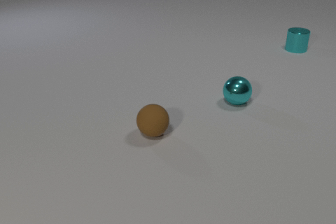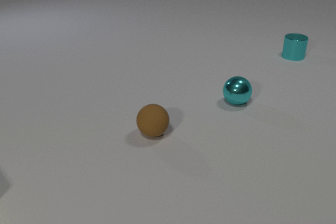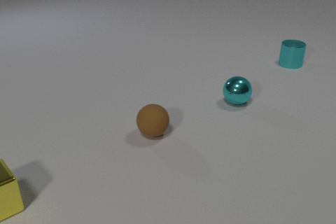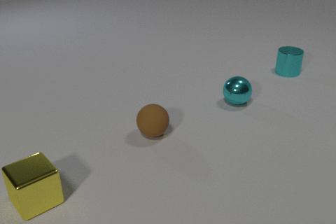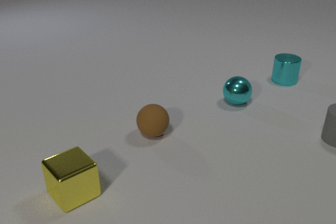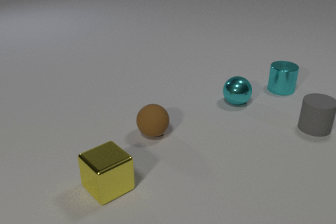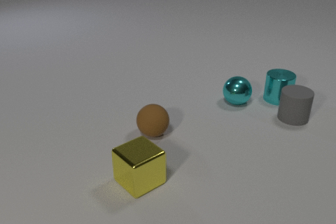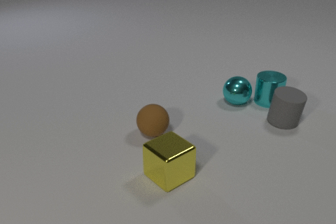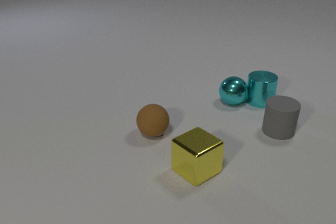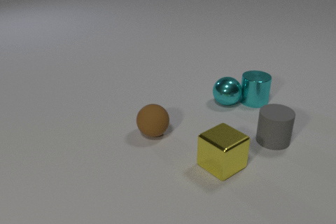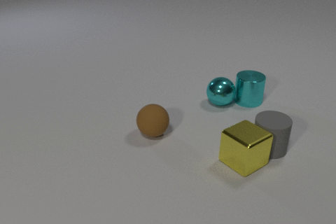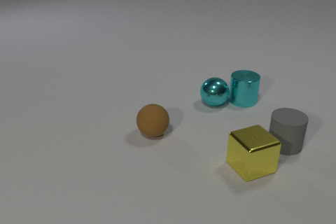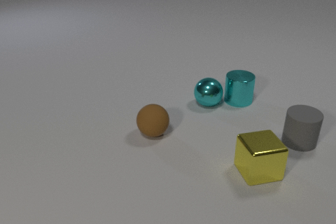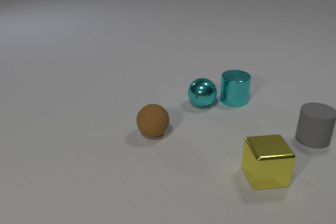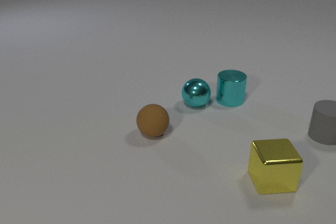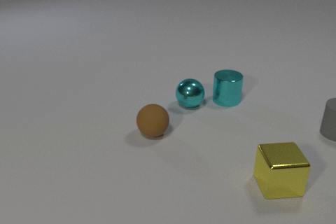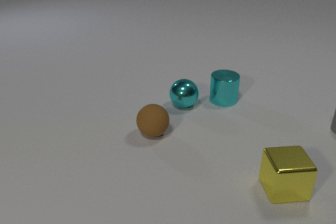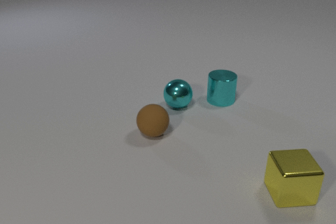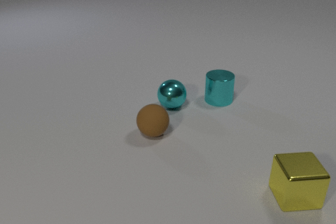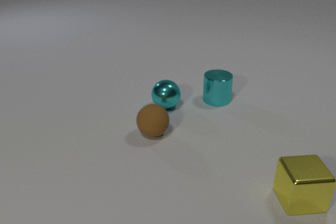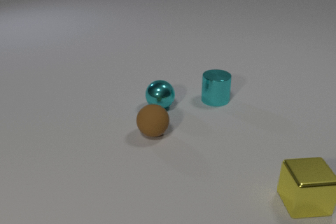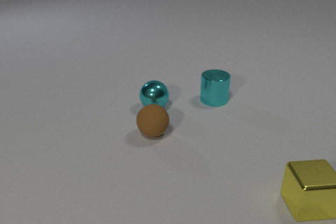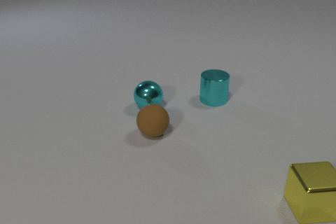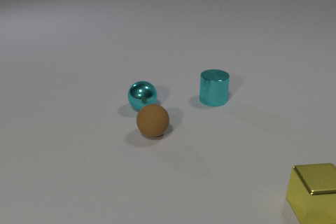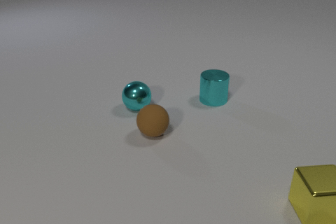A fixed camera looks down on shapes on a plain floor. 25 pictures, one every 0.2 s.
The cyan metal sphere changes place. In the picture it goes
to the left.
The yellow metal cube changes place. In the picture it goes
to the right.
0.0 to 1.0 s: The cyan metal cylinder slides toward the camera. The gray rubber cylinder comes in at the right edge, slides to the left and away from the camera. The yellow metal cube comes in at the left edge, slides to the right.
1.0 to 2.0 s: The cyan metal cylinder slides toward the camera and to the left. The gray rubber cylinder slides toward the camera and to the left. The cyan metal sphere rolls to the left. The yellow metal cube slides to the right. The cyan metal cylinder and the gray rubber cylinder collide. The cyan metal cylinder and the cyan metal sphere collide. The gray rubber cylinder and the yellow metal cube collide.
2.0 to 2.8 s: The cyan metal cylinder slides to the left. The gray rubber cylinder slides to the right and away from the camera. The cyan metal sphere rolls to the left. The yellow metal cube slides to the right and toward the camera, spins clockwise seen from above by about 30 degrees, its near face sliding to the left.
2.8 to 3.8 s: The cyan metal cylinder slides to the left. The gray rubber cylinder slides to the right and away from the camera, leaves at the right edge. The cyan metal sphere rolls to the left. The yellow metal cube slides to the right and toward the camera.
3.8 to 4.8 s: The cyan metal sphere rolls to the left. The yellow metal cube slides to the right and toward the camera.
What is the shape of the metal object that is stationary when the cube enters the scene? sphere.
How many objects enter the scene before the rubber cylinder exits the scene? 2.
How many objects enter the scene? 2.
